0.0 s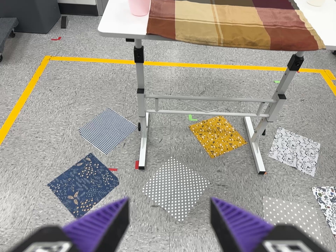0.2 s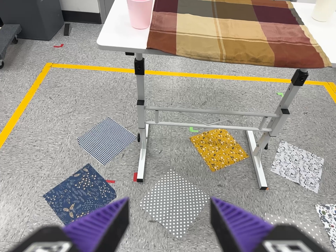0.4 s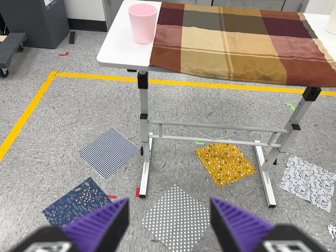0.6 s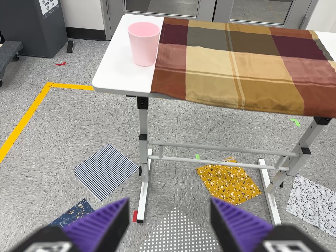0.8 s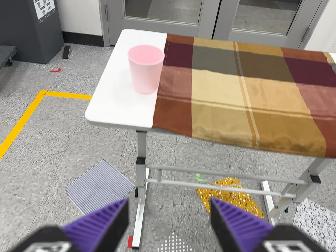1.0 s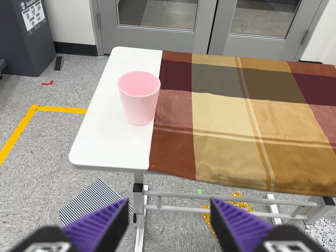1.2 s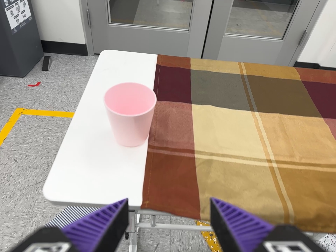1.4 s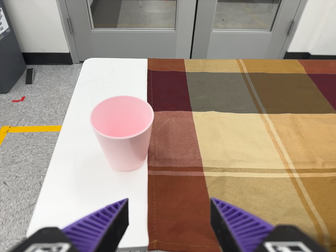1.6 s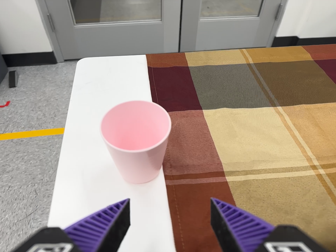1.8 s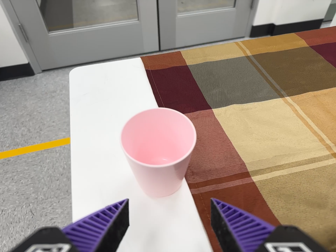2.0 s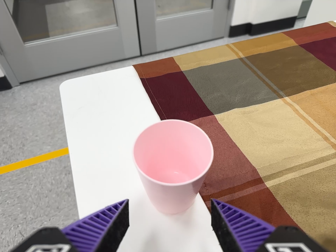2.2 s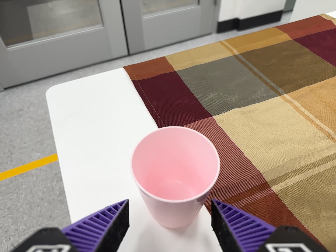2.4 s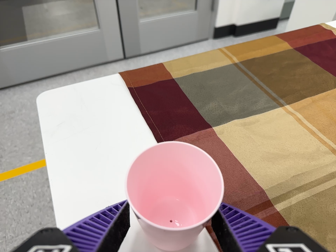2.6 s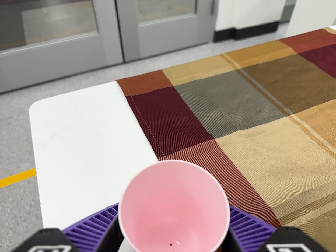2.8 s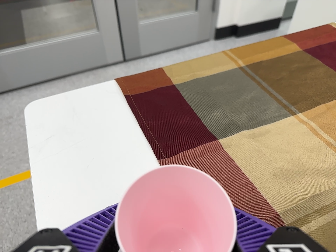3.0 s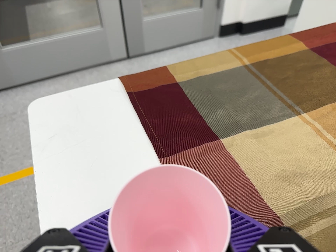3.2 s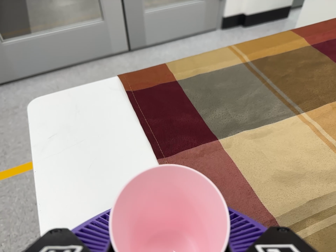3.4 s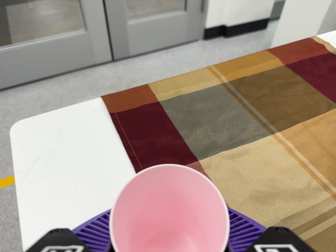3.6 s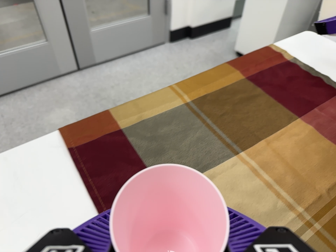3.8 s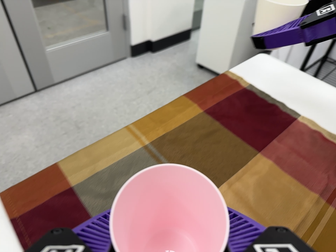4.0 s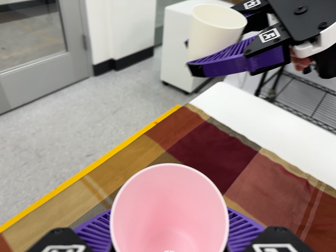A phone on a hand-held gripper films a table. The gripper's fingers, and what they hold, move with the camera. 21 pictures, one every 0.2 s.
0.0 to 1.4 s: The camera travels forward and toward the top of its view, about 50 cm, so what stands in front looms larger.
1.4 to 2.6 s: The camera pans to its right by about 15 degrees. It travels forward, to its left and toward the top of its view, about 18 cm, so what stands in front looms larger. It rolls about its line of sight by about 15 degrees, and the scene rotates counterclockwise.
2.6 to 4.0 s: The camera pans to its right by about 20 degrees. It travels toward the top of its view, about 22 cm, so close, fixed things drift downward. It rolls about its line of sight by about 15 degrees, and the scene rotates counterclockwise.
The film runs forward here.
